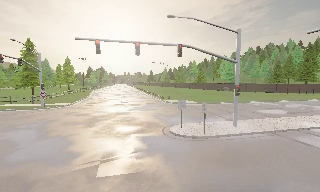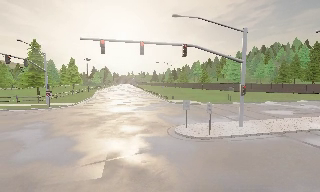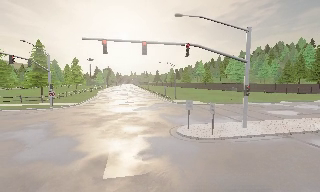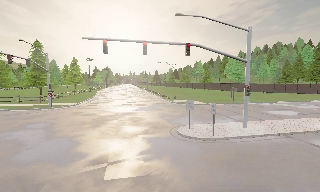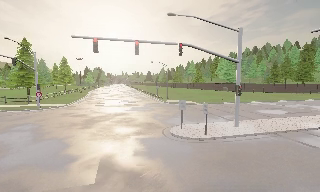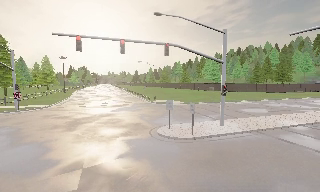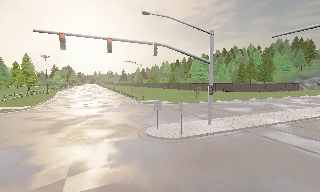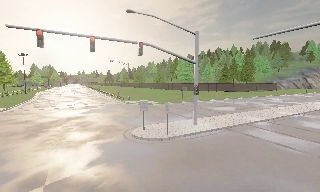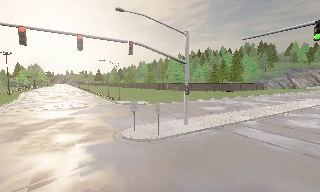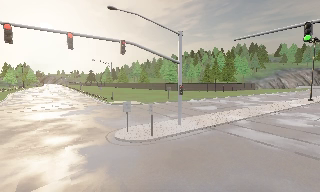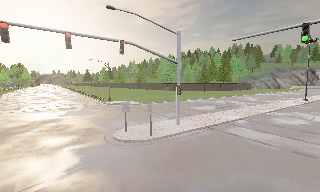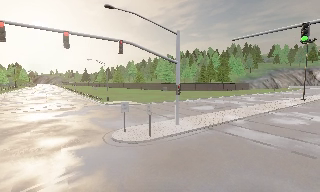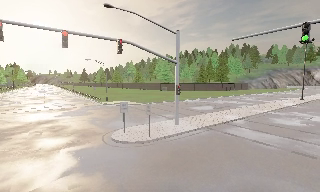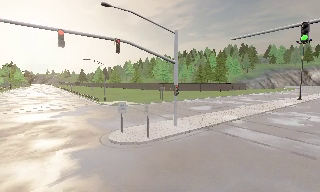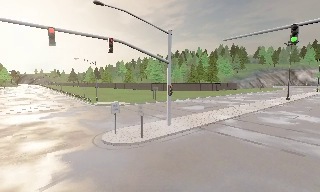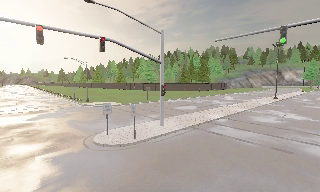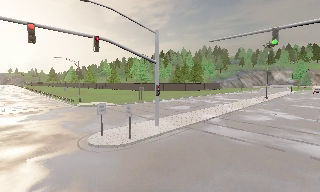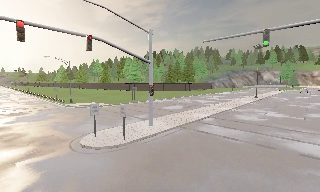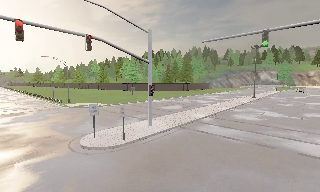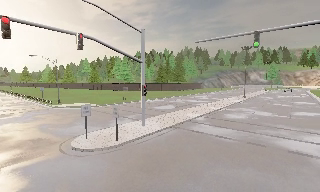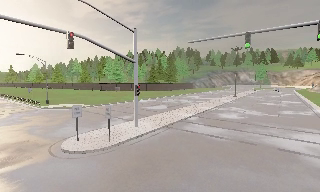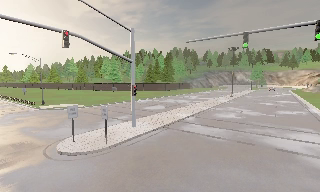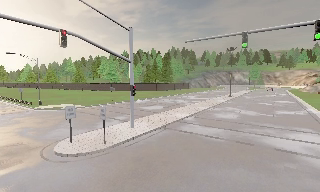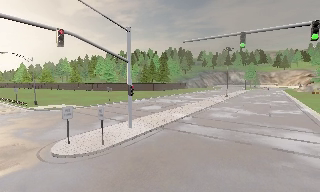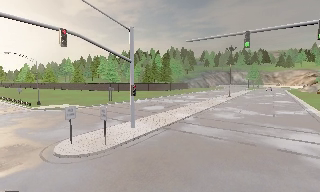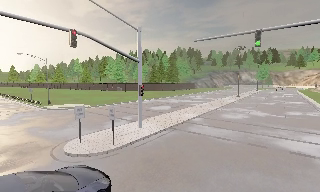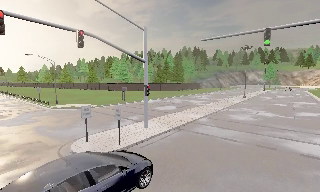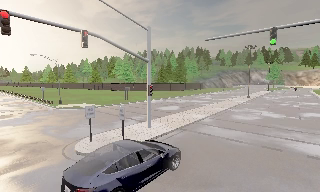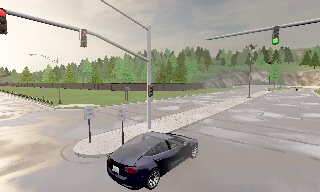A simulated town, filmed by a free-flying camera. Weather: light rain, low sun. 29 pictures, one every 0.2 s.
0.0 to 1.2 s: The camera travels forward, about 0.5 m, so what stands in front looms larger.
1.2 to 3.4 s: The camera pans to its right, which is clockwise from overhead, by about 25 degrees. It travels forward and to its left, about 1 m, so what stands in front looms larger.
3.4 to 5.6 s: The camera travels forward and to its left, about 1 m, so what stands in front looms larger.
The film runs forward here.
